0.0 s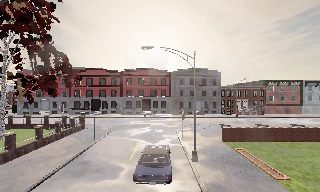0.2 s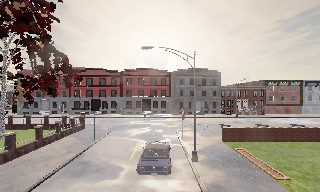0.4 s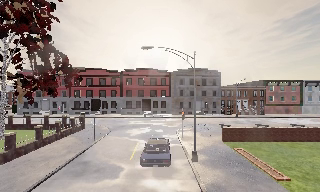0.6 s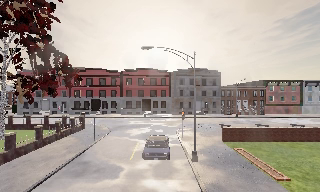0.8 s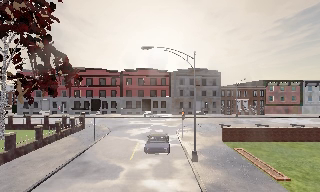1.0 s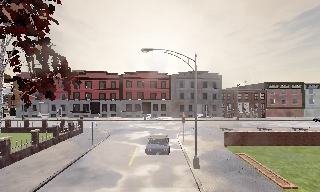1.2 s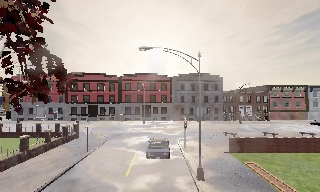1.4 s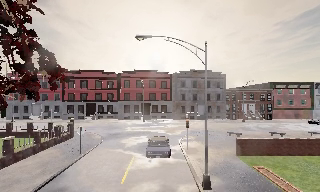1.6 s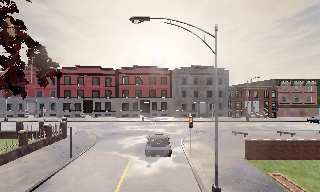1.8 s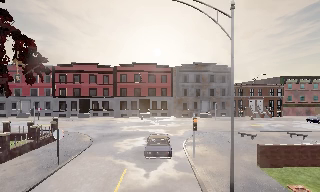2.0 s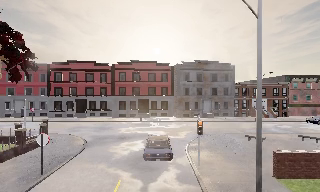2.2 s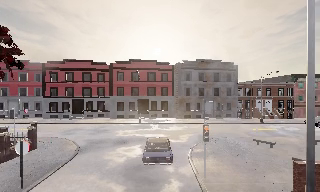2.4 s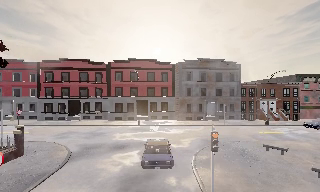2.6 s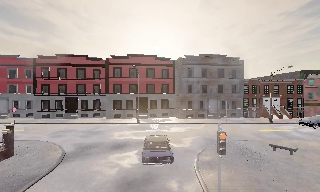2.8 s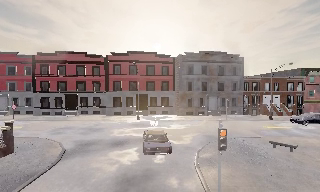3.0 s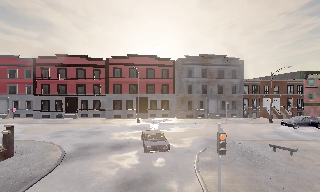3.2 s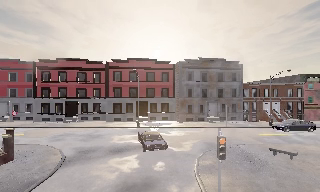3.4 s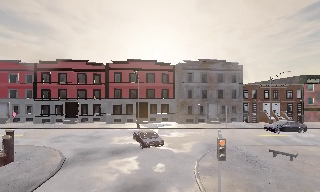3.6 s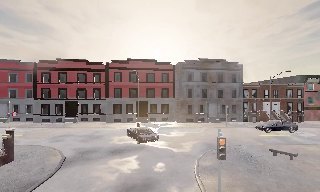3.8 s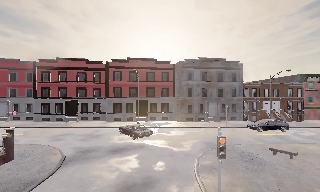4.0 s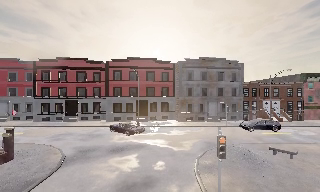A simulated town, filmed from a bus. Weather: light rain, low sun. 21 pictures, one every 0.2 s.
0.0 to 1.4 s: The camera travels forward, about 2.5 m, so what stands in front looms larger. It gains speed.
1.4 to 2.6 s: The camera travels forward, about 8 m, so what stands in front looms larger.
2.6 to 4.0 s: The camera shifts only a little, or ends up much as it began.
The film runs forward here.
